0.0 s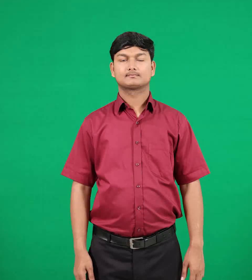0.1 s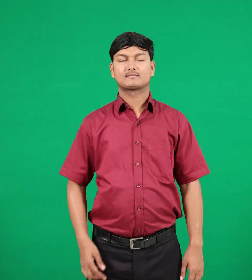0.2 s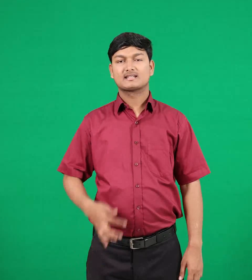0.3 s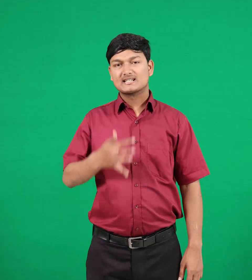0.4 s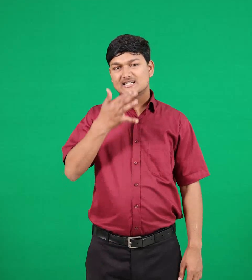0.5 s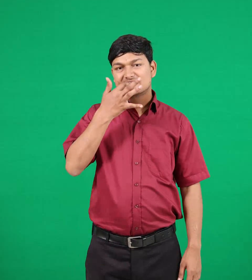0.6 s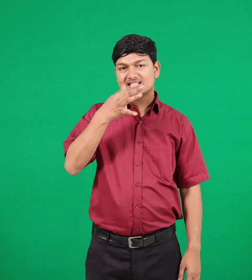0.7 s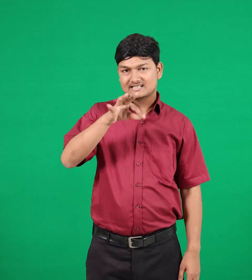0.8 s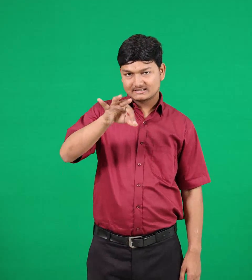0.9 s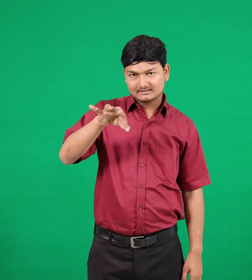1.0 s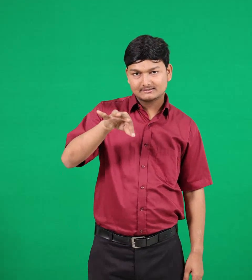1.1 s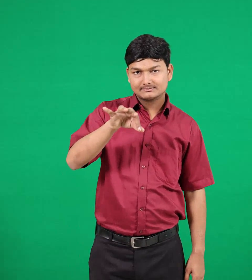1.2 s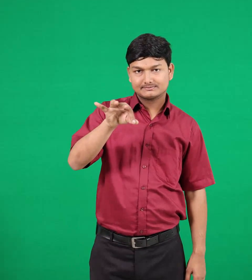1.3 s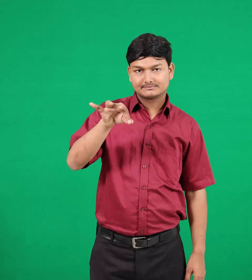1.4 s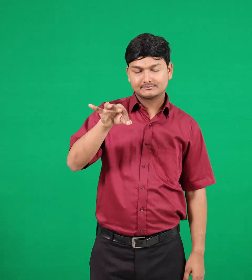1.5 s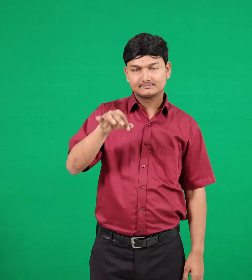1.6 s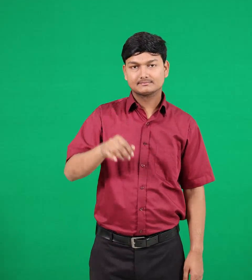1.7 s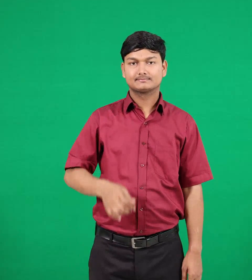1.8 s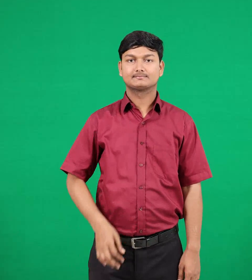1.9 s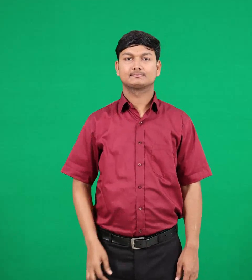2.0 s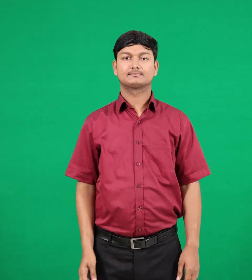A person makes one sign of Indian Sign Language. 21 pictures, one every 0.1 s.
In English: salt
